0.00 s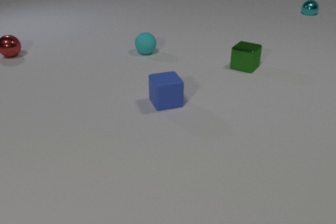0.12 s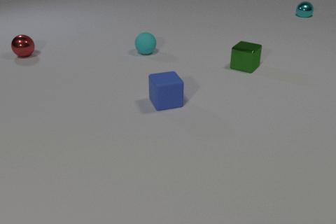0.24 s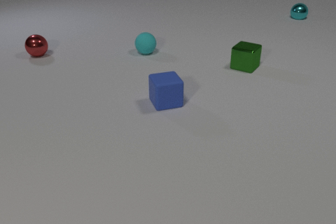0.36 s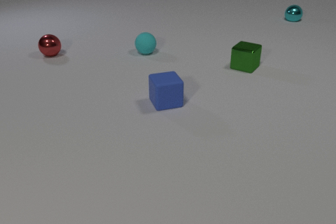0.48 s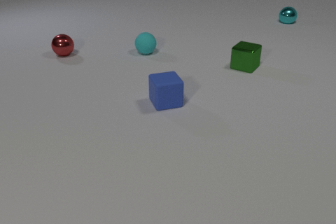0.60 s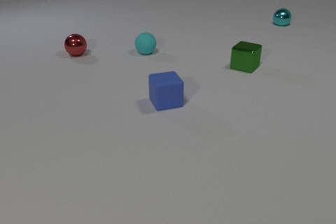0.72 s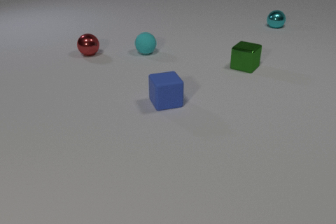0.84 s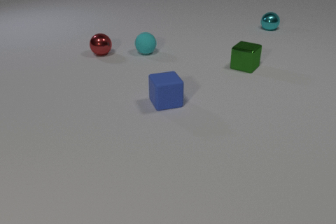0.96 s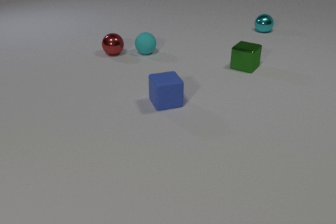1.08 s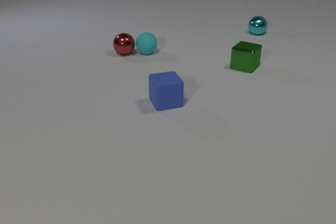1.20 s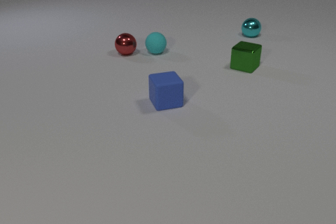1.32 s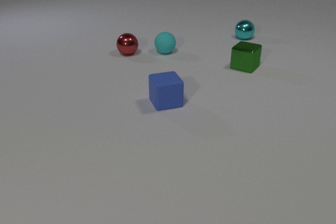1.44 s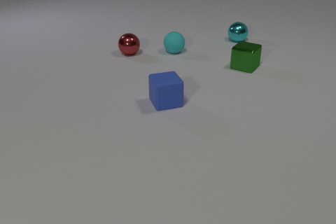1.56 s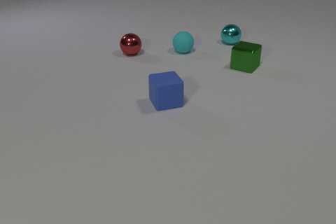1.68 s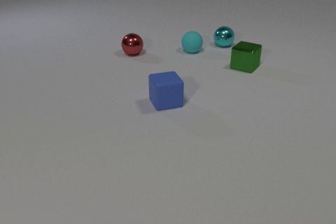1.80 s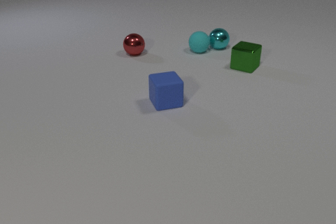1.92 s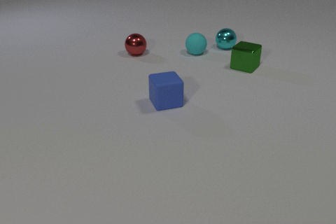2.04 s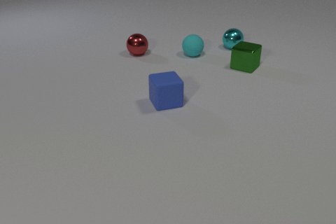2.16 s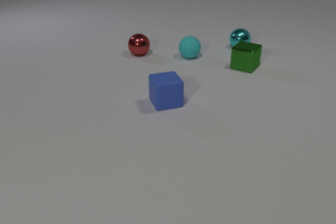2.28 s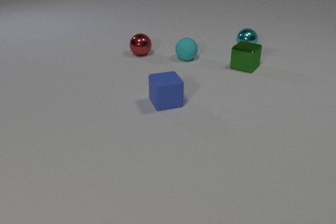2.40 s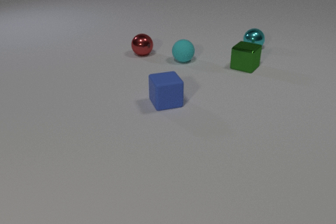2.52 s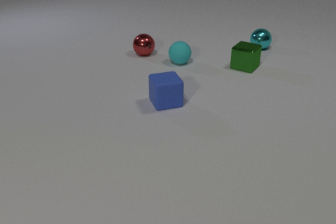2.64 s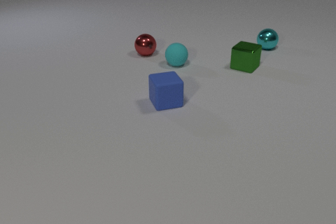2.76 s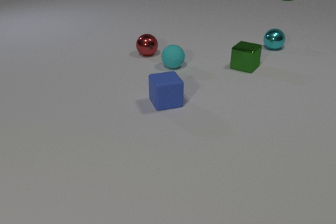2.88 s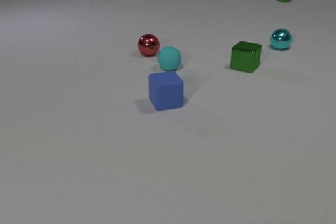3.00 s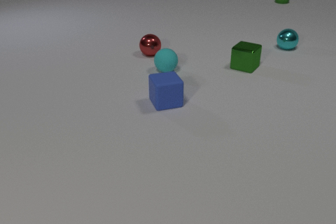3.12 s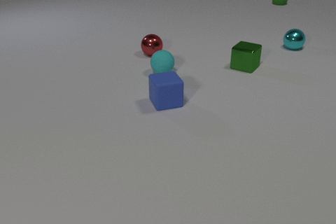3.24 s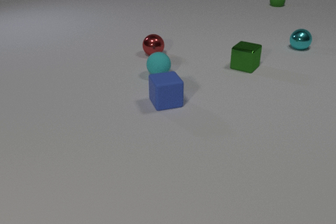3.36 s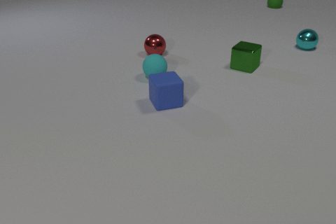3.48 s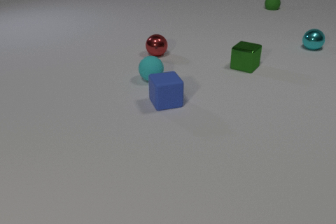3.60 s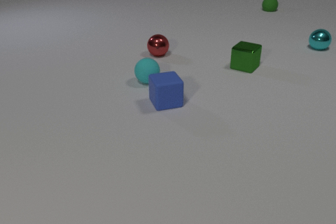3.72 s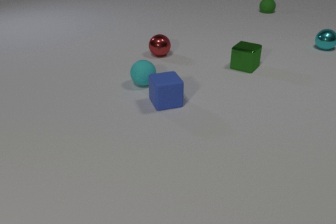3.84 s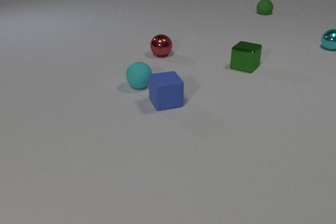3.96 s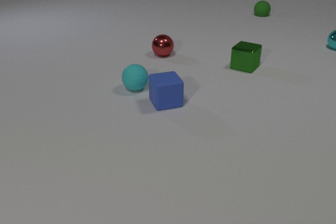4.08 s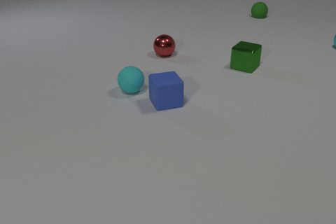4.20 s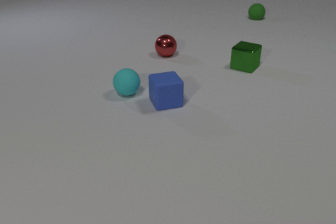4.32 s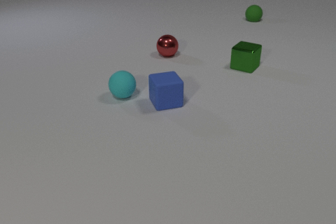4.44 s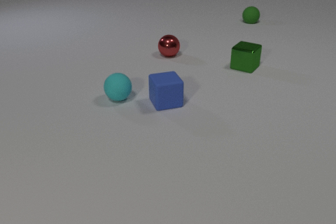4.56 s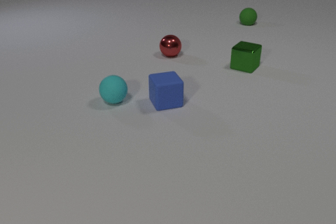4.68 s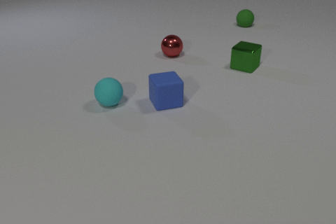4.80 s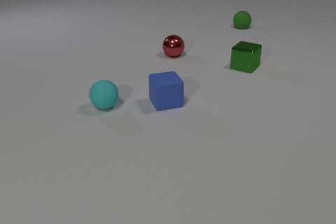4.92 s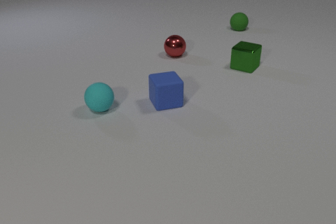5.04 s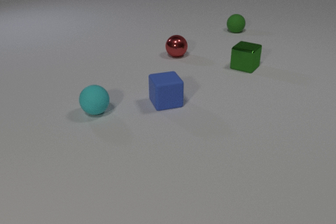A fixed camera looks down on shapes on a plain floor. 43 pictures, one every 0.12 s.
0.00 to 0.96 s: The red metal sphere rolls to the right. The cyan metal sphere rolls toward the camera and to the left.
0.96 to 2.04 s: The red metal sphere rolls to the right. The cyan rubber sphere rolls to the right. The cyan metal sphere rolls toward the camera and to the left. The red metal sphere and the cyan rubber sphere collide. The cyan rubber sphere and the cyan metal sphere collide.
2.04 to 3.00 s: The red metal sphere rolls to the right. The cyan rubber sphere rolls toward the camera and to the left. The cyan metal sphere rolls to the right. The green rubber sphere comes in at the top edge, rolls toward the camera.
3.00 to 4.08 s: The red metal sphere rolls to the right. The cyan rubber sphere rolls toward the camera and to the left. The cyan metal sphere rolls to the right. The green rubber sphere rolls toward the camera.
4.08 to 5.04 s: The red metal sphere rolls to the right. The cyan rubber sphere rolls toward the camera and to the left. The cyan metal sphere leaves at the right edge. The green rubber sphere rolls toward the camera and to the left.
How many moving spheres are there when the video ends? 3.
Are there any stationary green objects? yes.
How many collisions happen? 2.
